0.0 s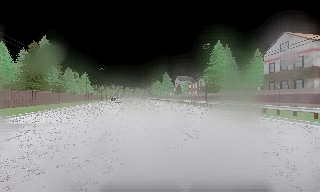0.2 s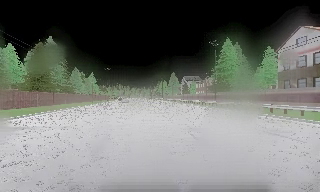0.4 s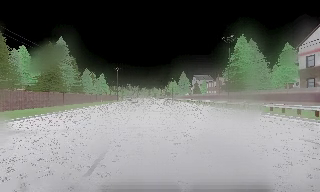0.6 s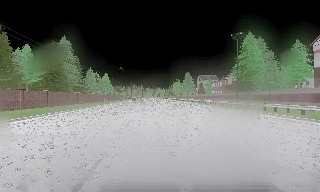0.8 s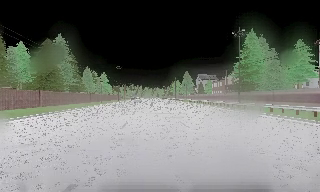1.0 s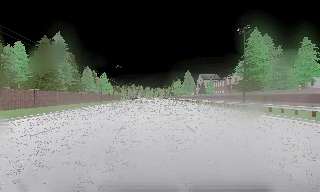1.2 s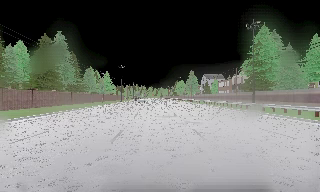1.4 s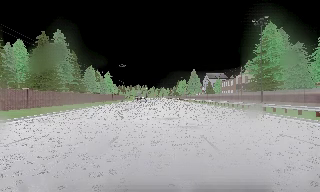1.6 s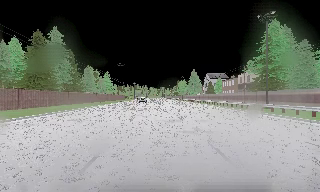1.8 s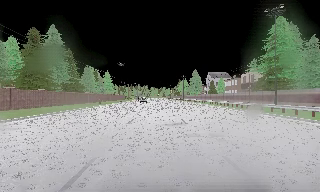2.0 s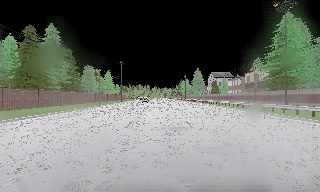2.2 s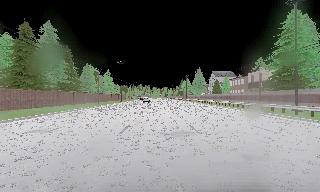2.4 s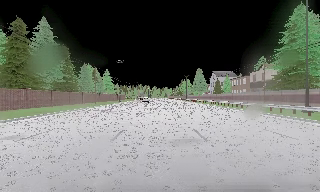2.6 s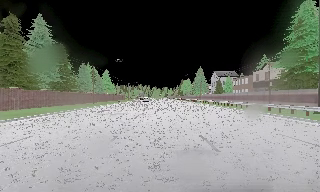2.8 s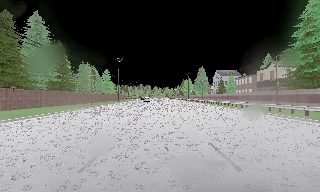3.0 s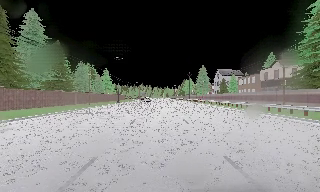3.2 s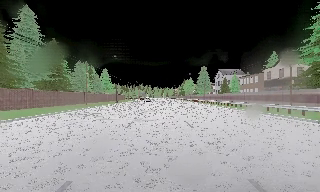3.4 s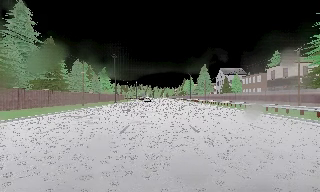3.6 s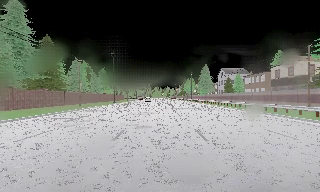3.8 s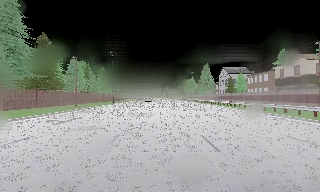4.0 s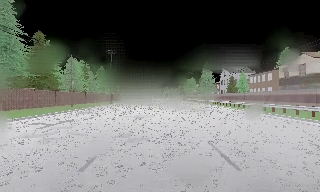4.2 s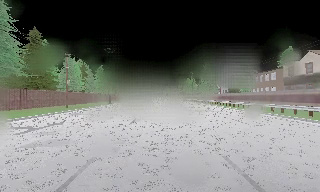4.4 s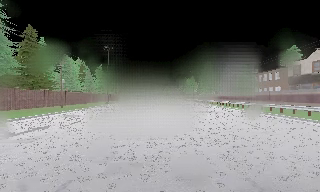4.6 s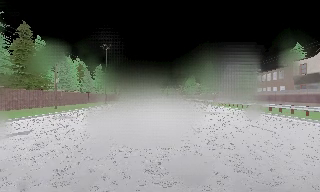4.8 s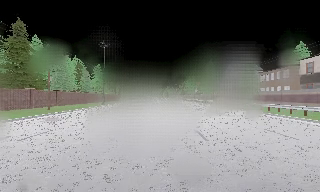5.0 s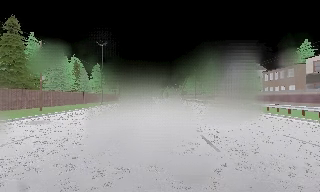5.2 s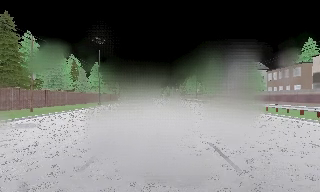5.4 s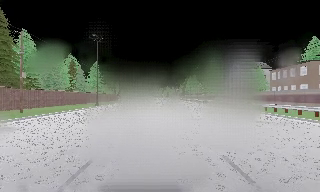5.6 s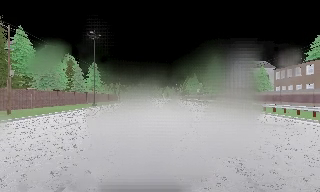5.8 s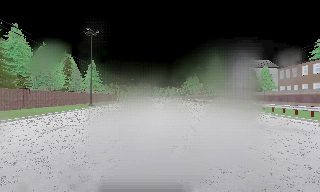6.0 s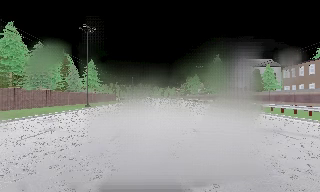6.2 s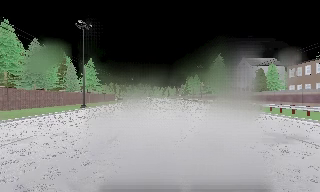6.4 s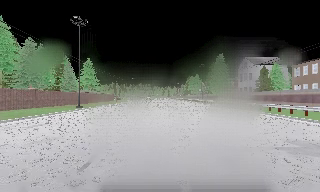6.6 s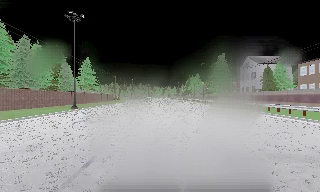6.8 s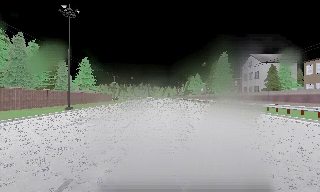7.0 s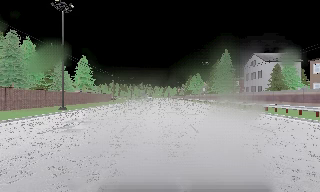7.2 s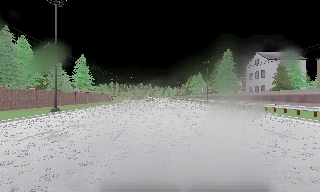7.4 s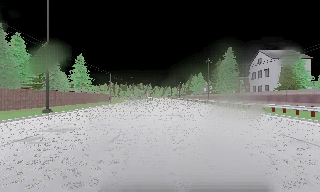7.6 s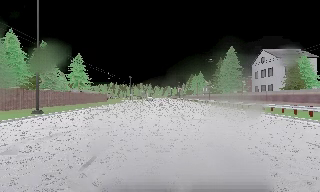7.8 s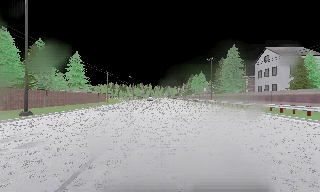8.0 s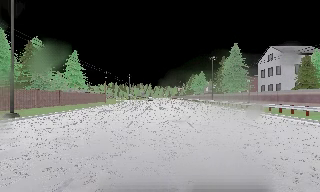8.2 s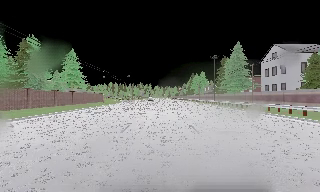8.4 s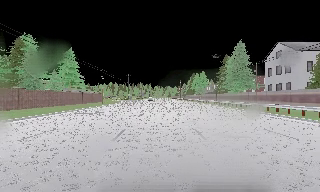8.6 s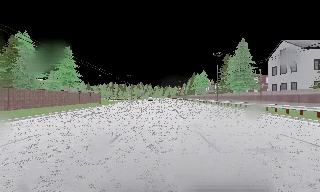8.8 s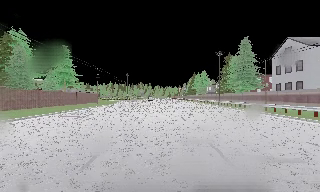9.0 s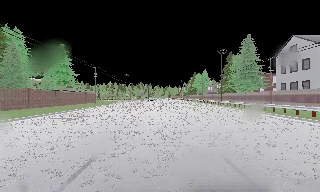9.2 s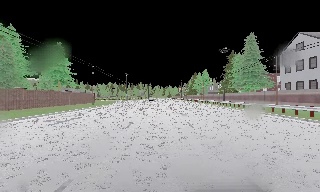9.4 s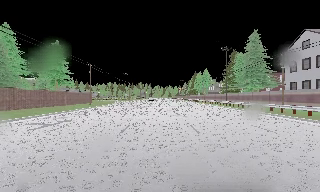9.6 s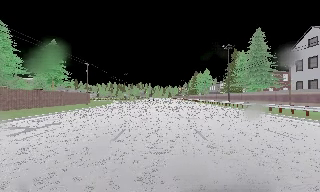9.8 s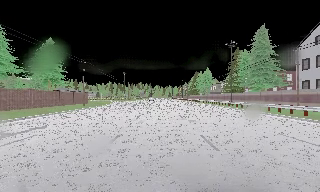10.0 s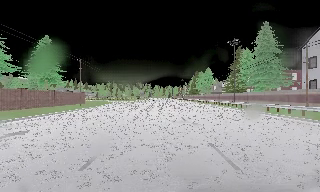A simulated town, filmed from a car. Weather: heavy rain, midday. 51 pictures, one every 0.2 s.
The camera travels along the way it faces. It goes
forward.
0.0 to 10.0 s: The scene slides to the right, as the camera pans about 10 degrees to its left. It travels forward, about 60 m, so what stands in front looms larger.
The film runs forward here.
